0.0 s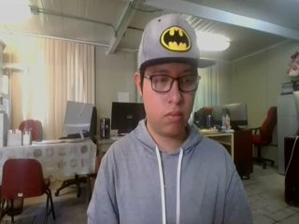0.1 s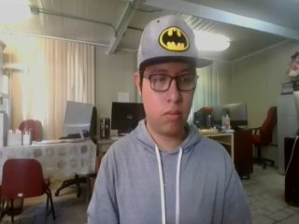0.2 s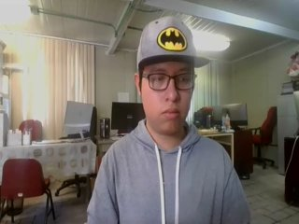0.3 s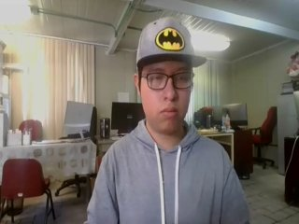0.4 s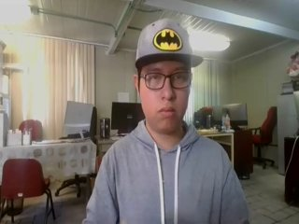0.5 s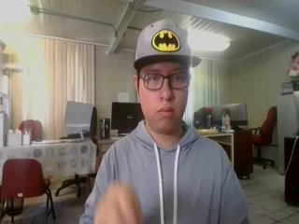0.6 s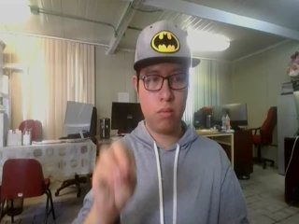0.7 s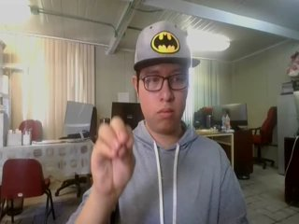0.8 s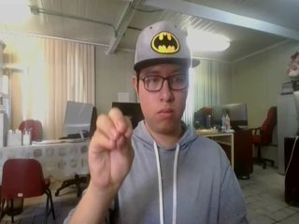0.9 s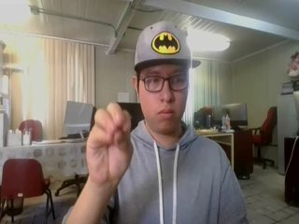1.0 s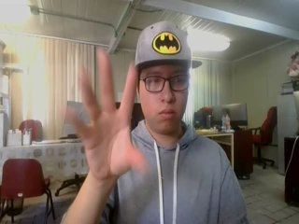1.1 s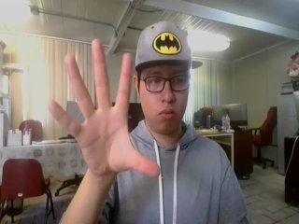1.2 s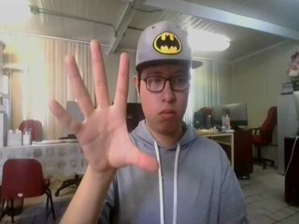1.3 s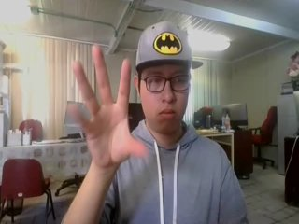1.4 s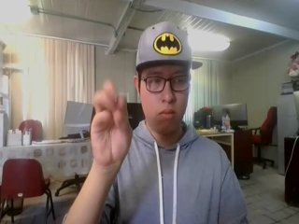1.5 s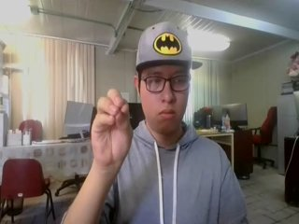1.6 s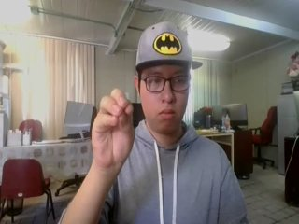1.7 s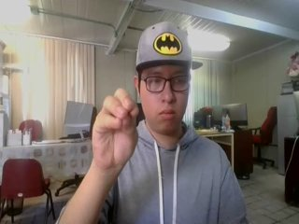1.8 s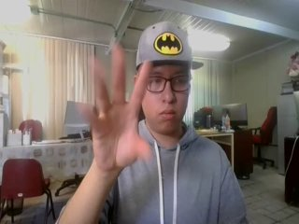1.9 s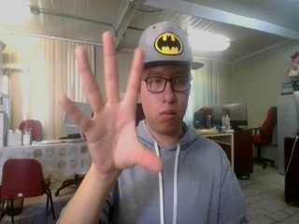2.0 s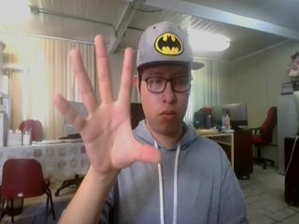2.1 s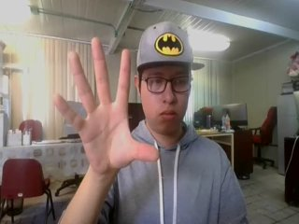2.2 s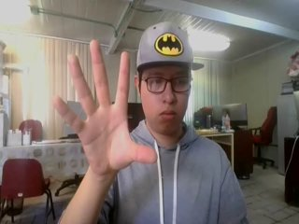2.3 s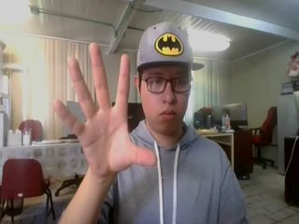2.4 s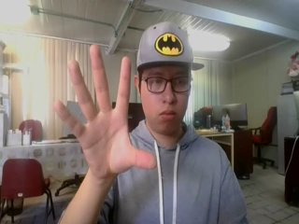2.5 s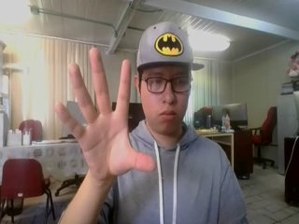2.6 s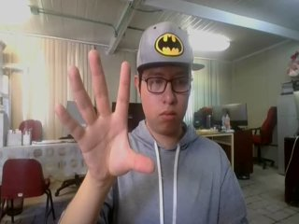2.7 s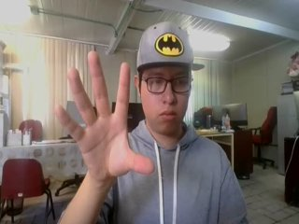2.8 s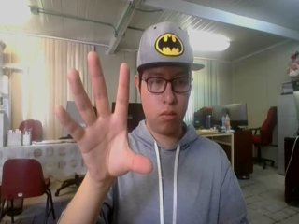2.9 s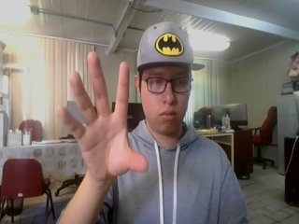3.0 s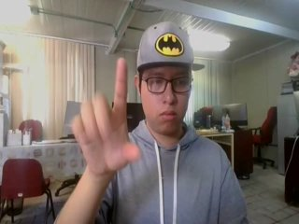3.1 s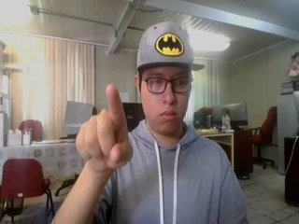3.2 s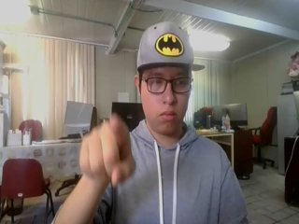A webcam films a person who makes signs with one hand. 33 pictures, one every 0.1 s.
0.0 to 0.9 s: Non-gesture.
1.0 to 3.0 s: Open twice.
